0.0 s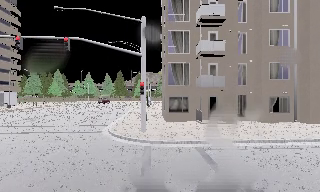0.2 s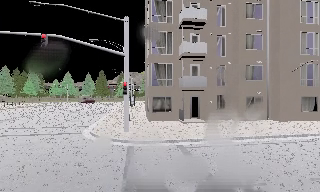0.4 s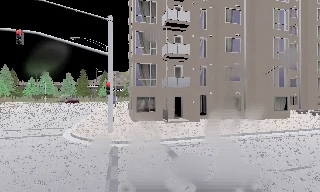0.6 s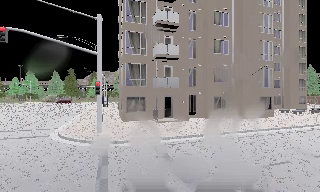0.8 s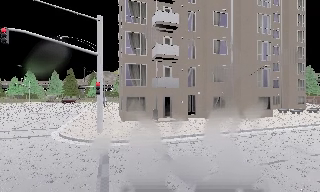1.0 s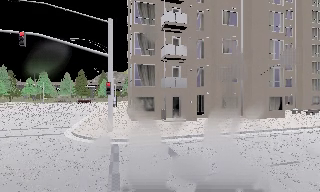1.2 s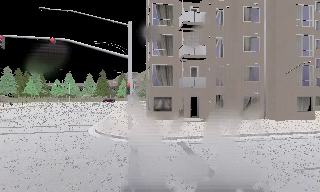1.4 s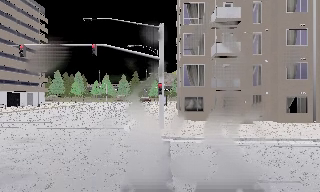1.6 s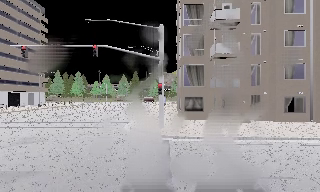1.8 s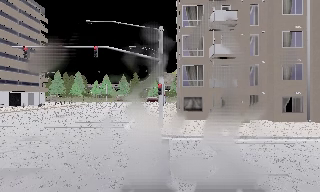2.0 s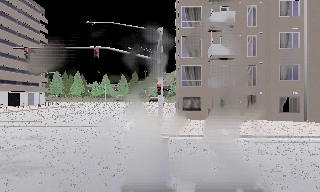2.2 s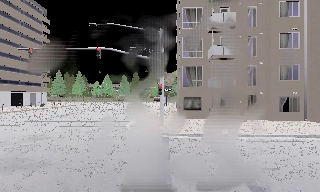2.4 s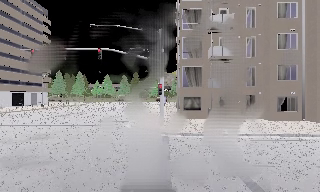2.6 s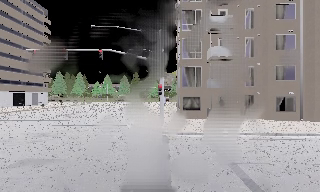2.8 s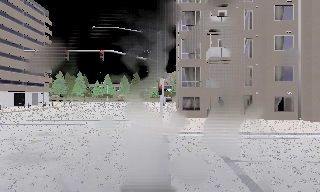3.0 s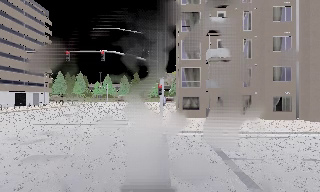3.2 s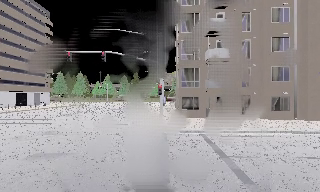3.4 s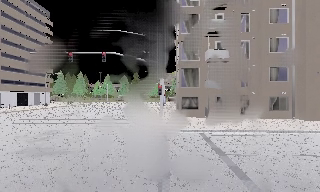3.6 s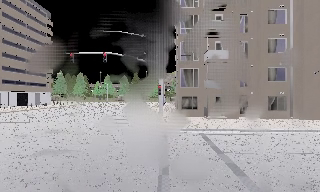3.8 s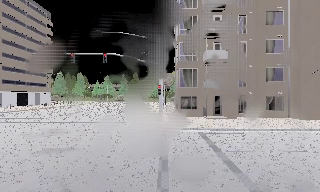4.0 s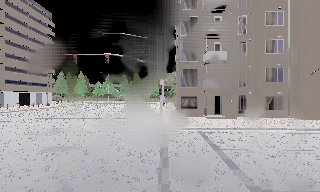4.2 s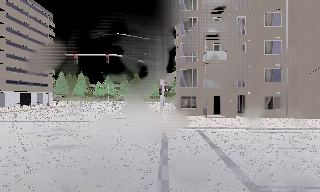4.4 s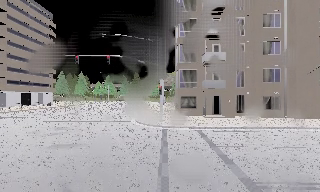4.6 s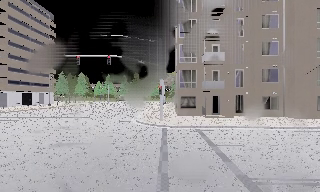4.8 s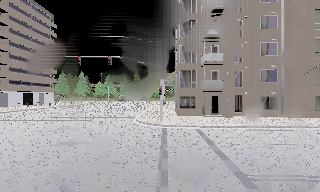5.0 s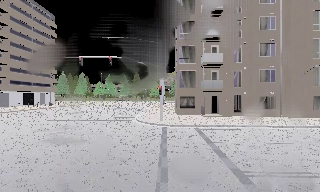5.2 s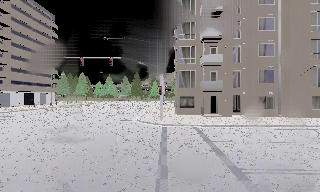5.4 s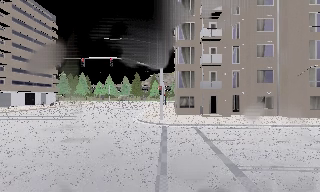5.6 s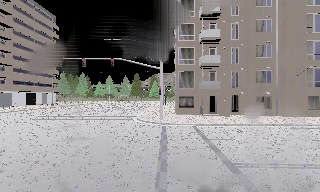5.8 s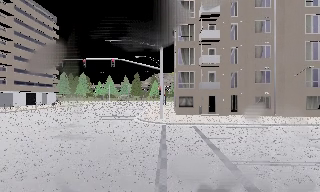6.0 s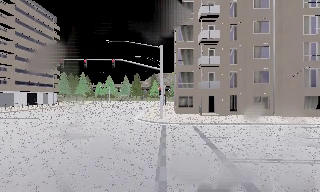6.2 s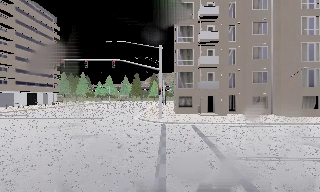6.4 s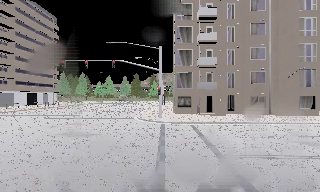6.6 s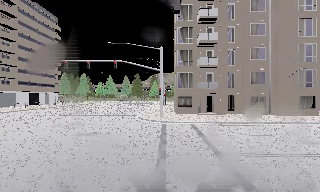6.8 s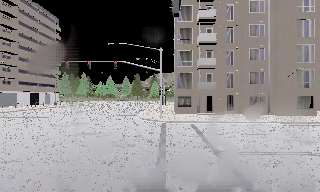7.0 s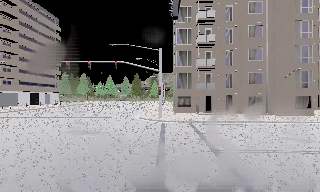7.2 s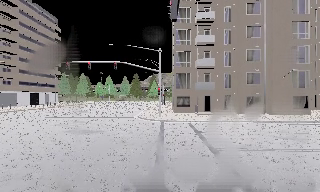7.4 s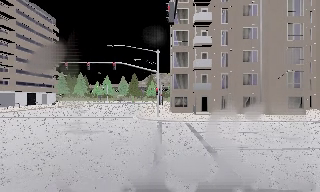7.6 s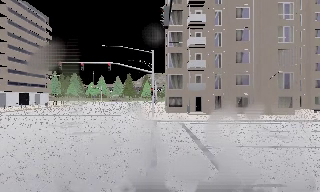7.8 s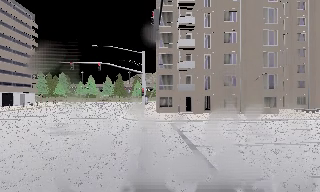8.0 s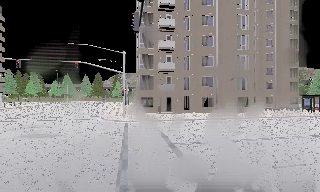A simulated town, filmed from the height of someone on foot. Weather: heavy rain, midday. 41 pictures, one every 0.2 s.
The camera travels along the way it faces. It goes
backward.
0.0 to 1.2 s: The camera travels backward, about 1 m, so what stands in front gets smaller.
1.2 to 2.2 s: The scene slides to the right, as the camera pans about 10 degrees to its left. It travels backward, about 1 m, so what stands in front gets smaller.
2.2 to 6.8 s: The camera travels backward, about 5 m, so what stands in front gets smaller.
6.8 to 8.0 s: The camera pans to its right, which is clockwise from overhead, by about 15 degrees. It travels backward, about 1.5 m, so what stands in front gets smaller.
The film runs backward here.
